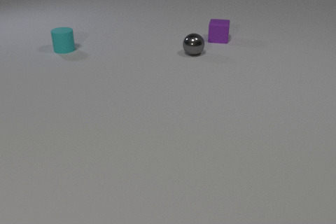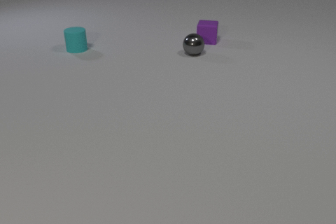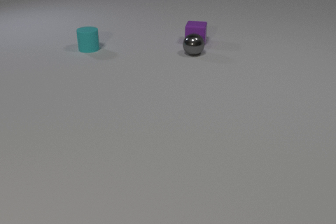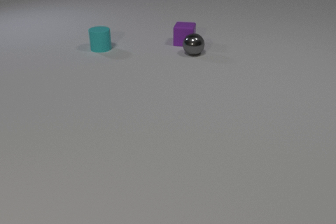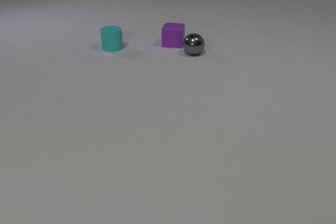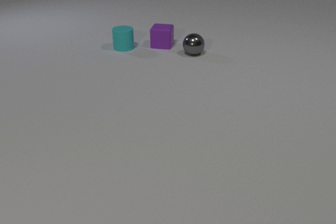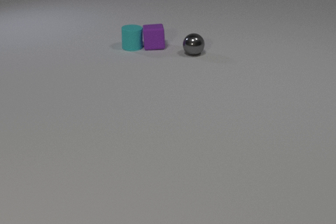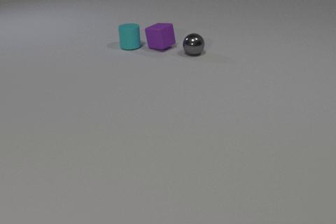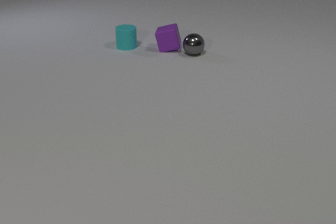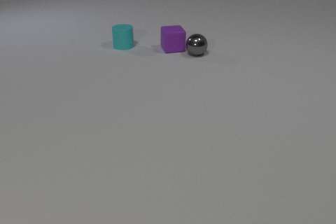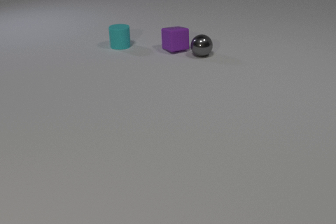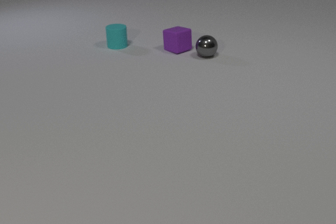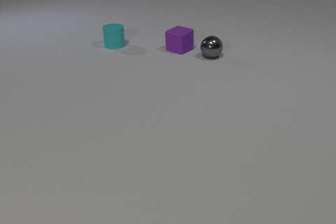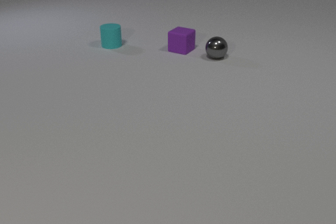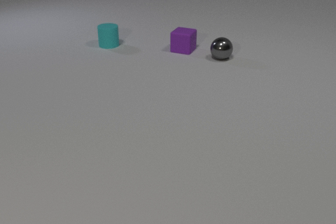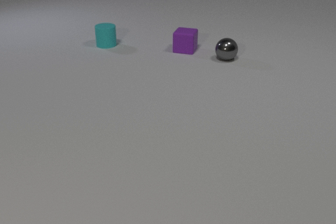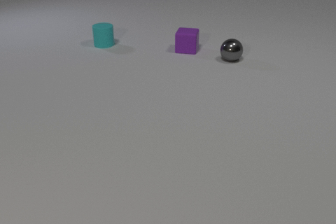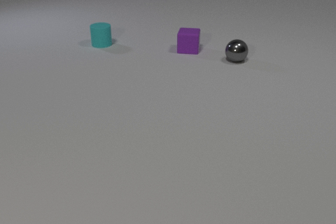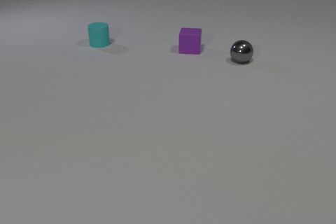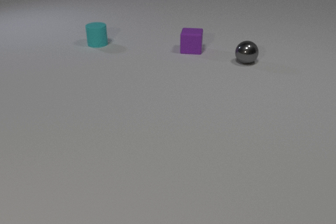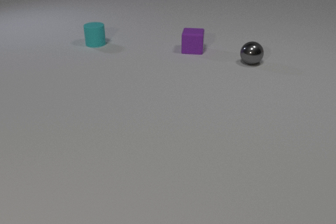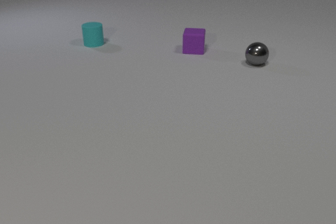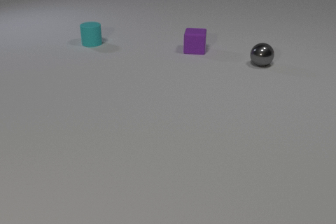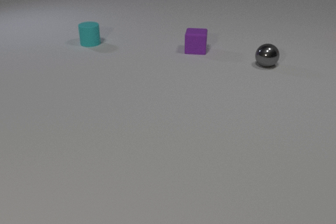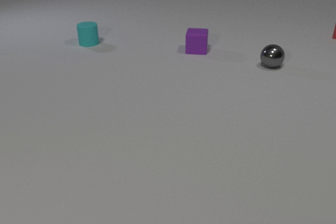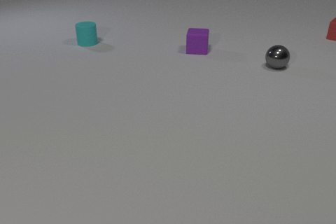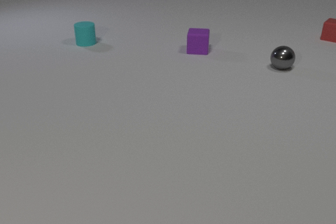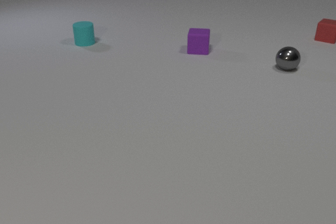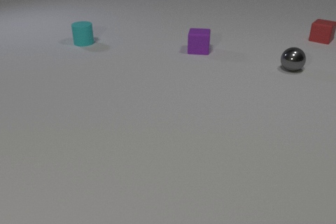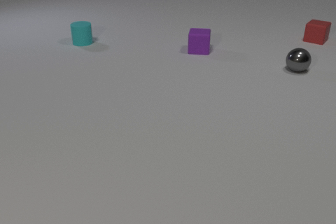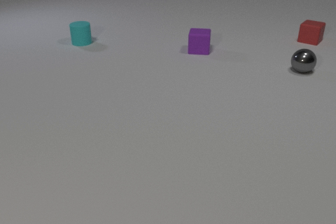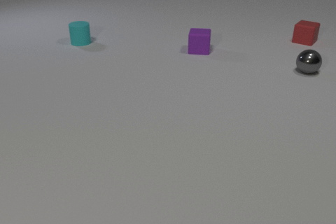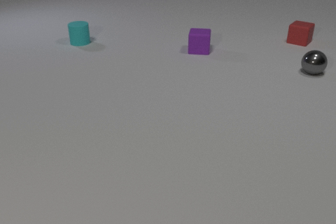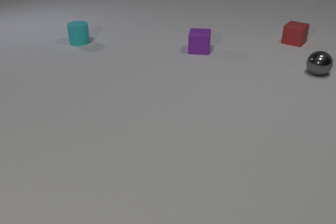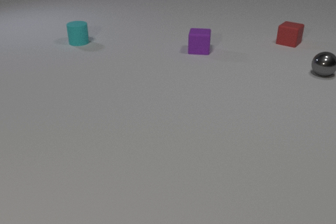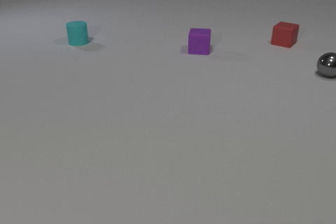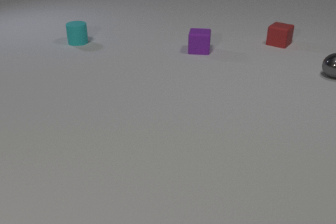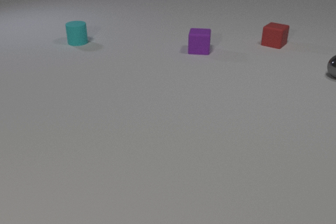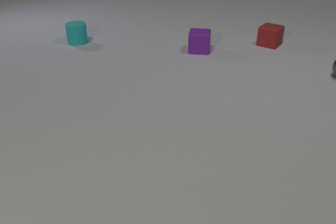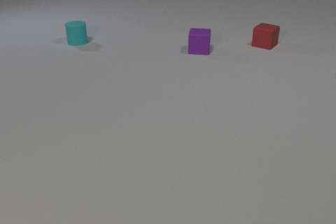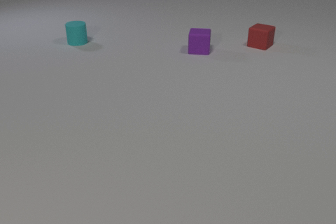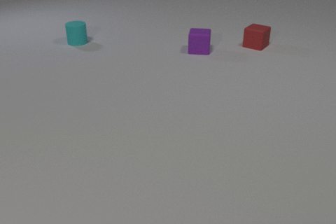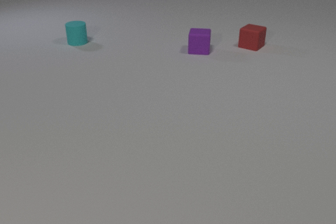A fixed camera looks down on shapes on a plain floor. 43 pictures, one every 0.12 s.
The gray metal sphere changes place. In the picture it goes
to the right.
0.00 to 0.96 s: The purple rubber cube slides to the left and toward the camera. The cyan rubber cylinder slides to the right. The purple rubber cube and the cyan rubber cylinder collide.
0.96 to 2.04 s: The purple rubber cube slides to the right. The cyan rubber cylinder slides to the left and away from the camera. The gray metal sphere rolls to the right. The purple rubber cube and the gray metal sphere collide.
2.04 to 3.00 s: The purple rubber cube slides to the right. The cyan rubber cylinder slides to the left and away from the camera. The gray metal sphere rolls to the right. The red rubber cube comes in at the right edge, slides to the left and toward the camera.
3.00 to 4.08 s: The cyan rubber cylinder slides to the left. The gray metal sphere rolls to the right. The red rubber cube slides to the left and toward the camera.
4.08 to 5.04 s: The gray metal sphere rolls to the right, leaves at the right edge. The red rubber cube slides to the left and toward the camera.
How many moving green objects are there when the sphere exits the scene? 0.
What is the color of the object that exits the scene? gray.
Are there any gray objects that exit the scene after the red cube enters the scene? yes.
